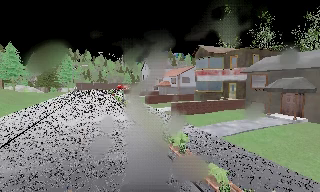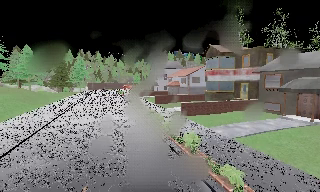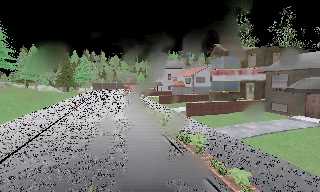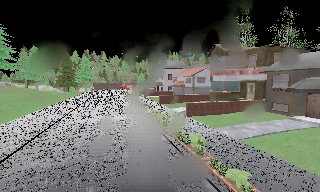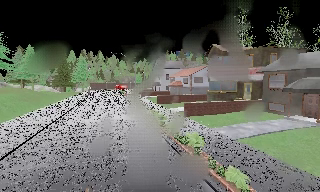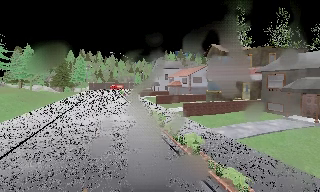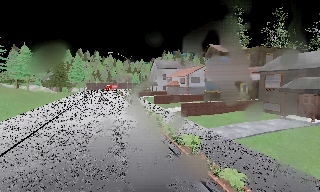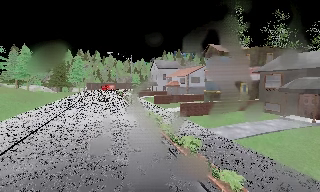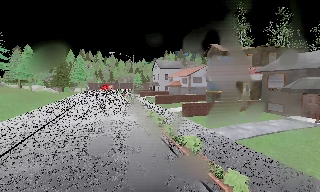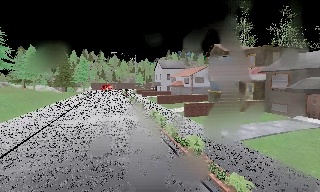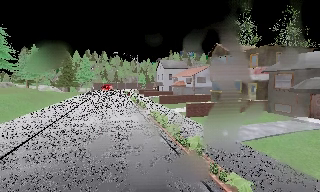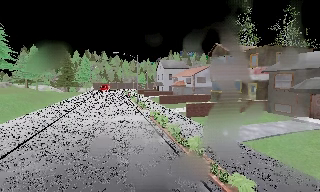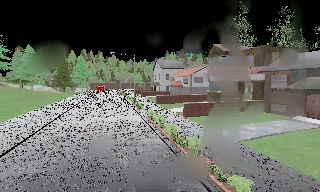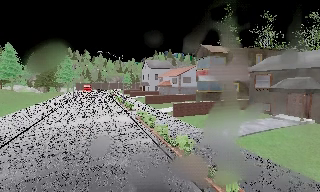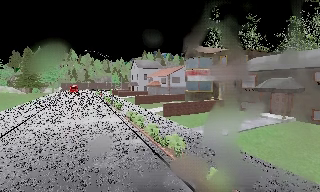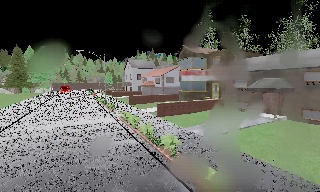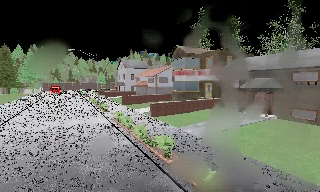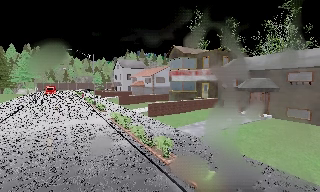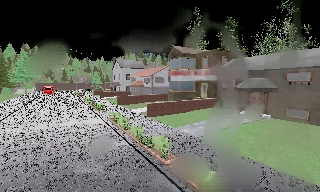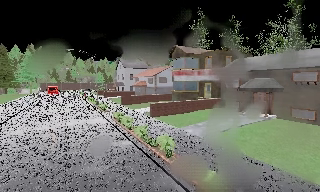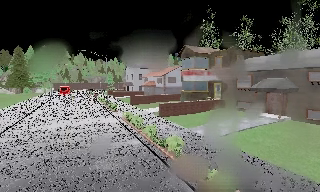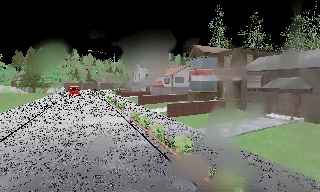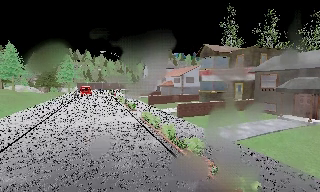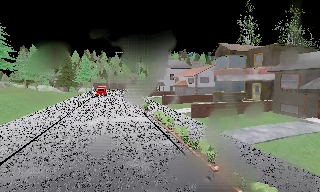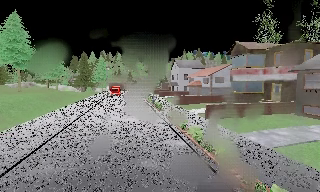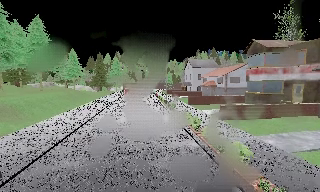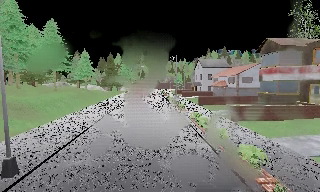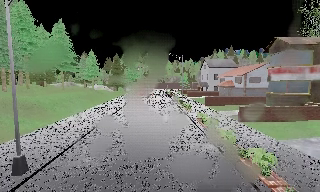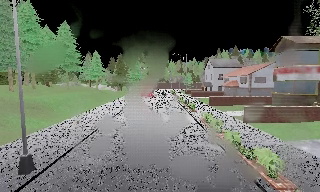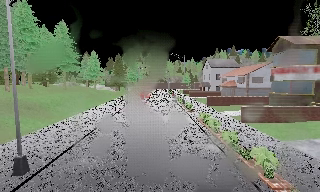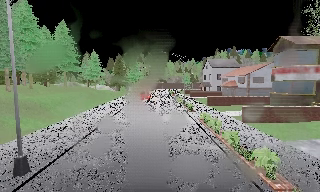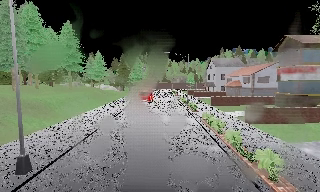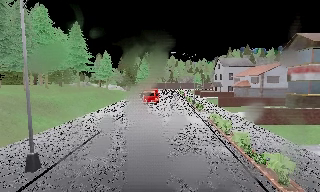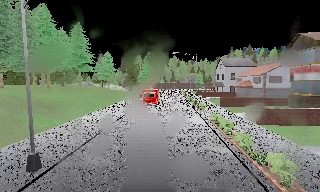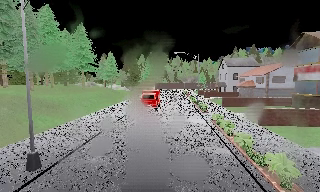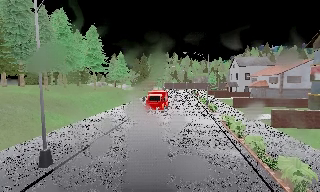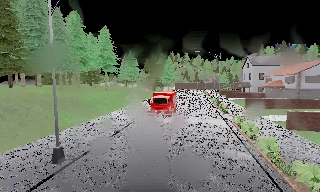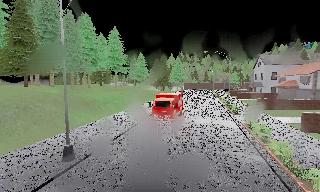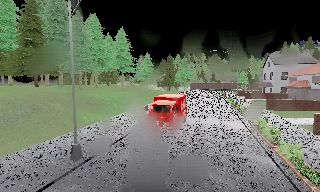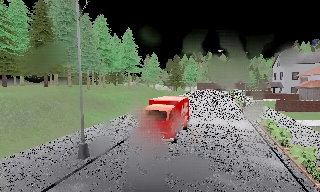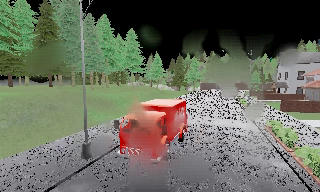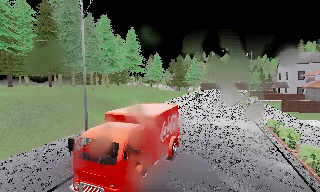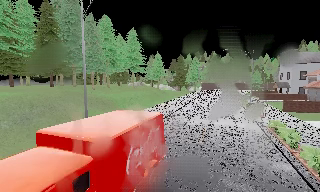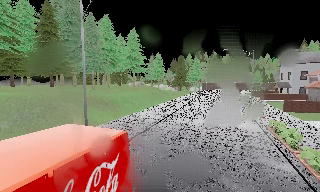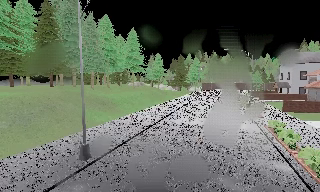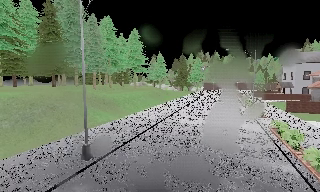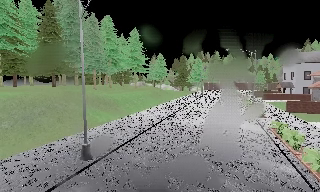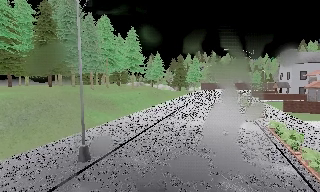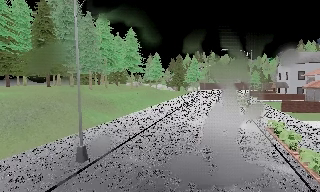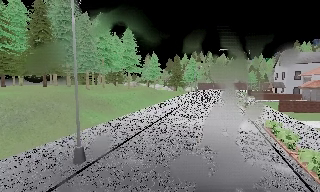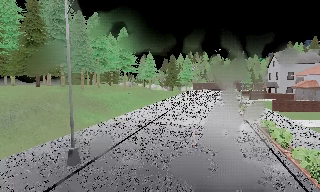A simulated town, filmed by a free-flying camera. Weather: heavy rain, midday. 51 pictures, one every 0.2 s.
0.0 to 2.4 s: The camera shifts only a little, or ends up much as it began.
2.4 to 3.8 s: The camera pans to its right, which is clockwise from overhead, by about 15 degrees.
3.8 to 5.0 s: The camera swings to its left by about 25 degrees, and the scene slides to the right.
5.0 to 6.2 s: The camera shifts only a little, or ends up much as it began.
6.2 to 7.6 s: The scene slides to the right, as the camera pans about 15 degrees to its left.
7.6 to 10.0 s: The camera travels forward, about 0.5 m, so what stands in front looms larger.
The film runs forward here.
